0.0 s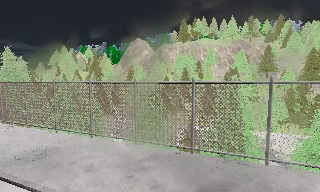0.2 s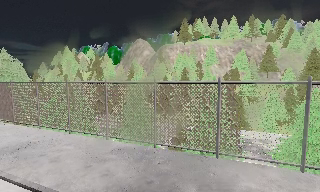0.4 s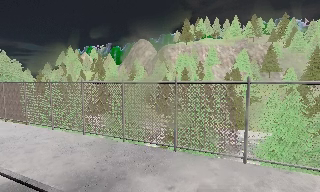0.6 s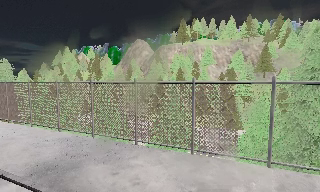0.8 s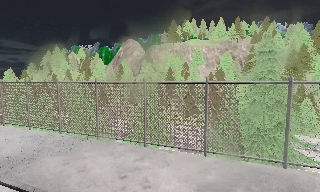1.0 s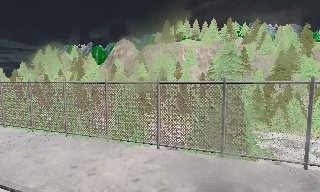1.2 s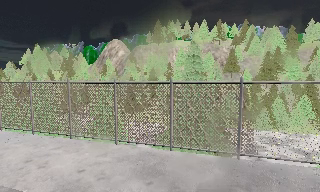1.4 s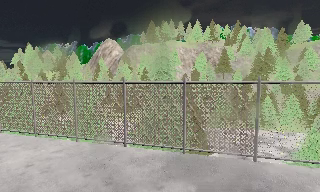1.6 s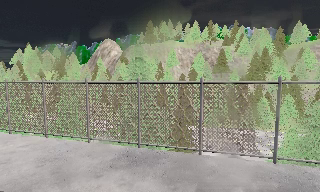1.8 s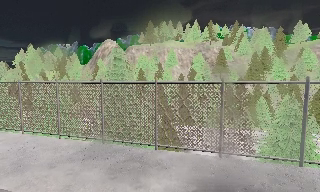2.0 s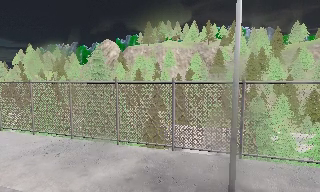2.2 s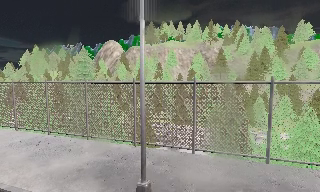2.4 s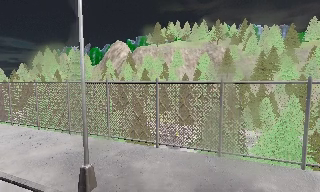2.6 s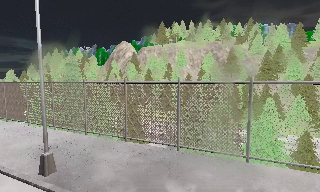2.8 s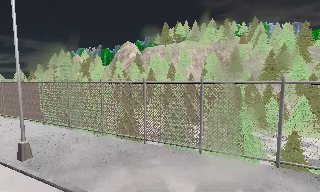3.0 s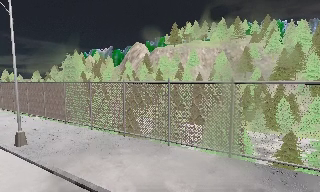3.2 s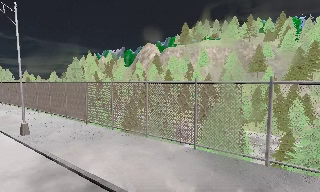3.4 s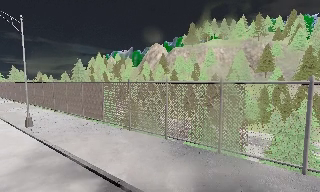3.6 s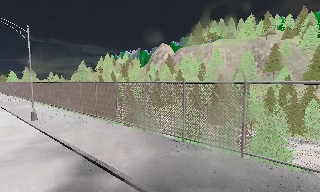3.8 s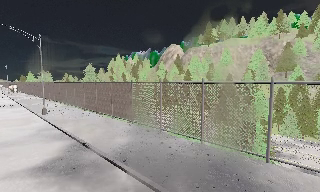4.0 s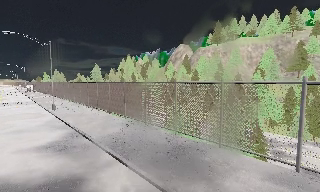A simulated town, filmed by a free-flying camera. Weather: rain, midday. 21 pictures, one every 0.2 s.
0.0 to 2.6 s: The camera travels to its right, about 25 m, so close, fixed things drift to the left.
2.6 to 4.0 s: The camera pans to its left, which is counterclockwise from overhead, by about 25 degrees. It travels to its right and backward, about 15 m, so close, fixed things drift to the left.
The film runs backward here.
